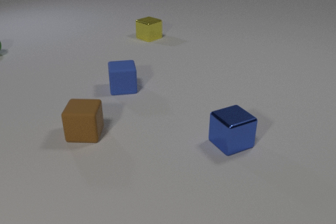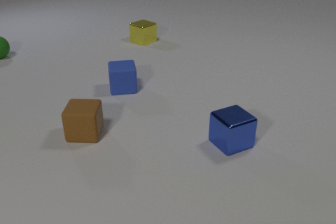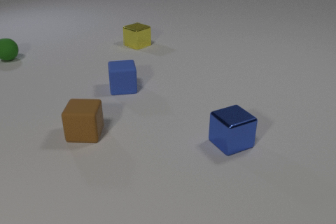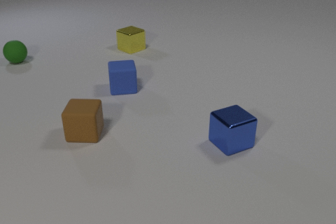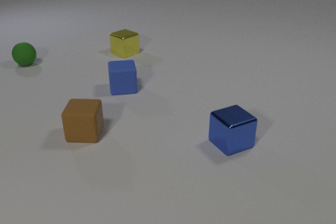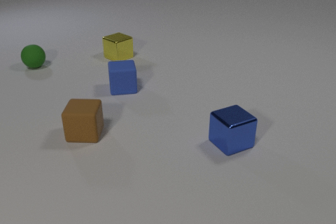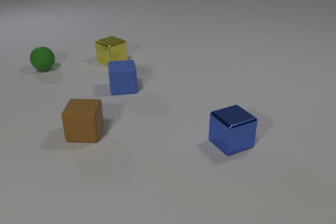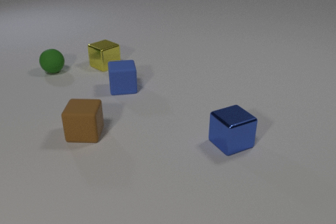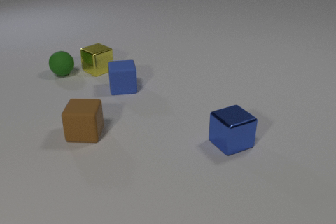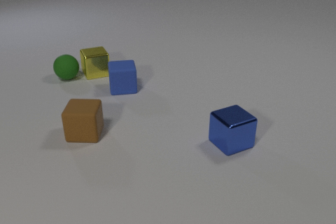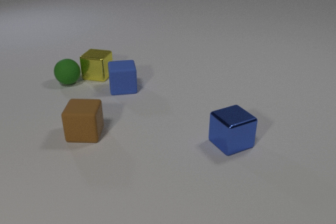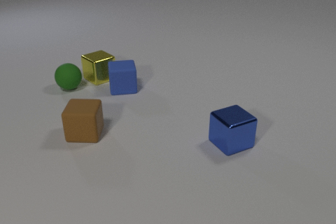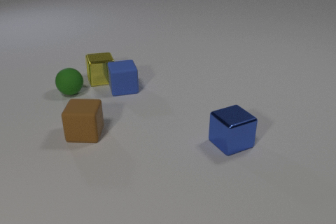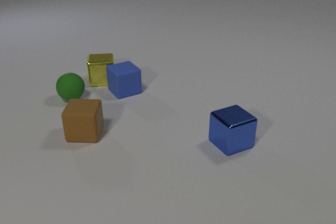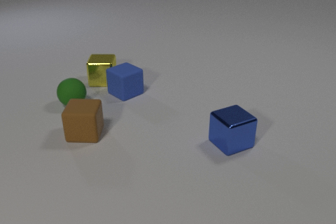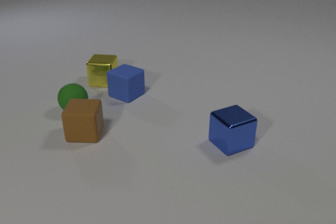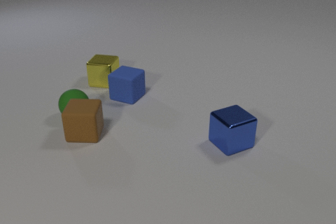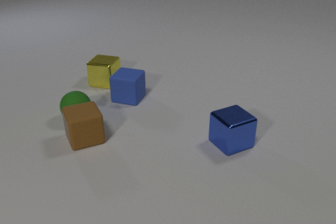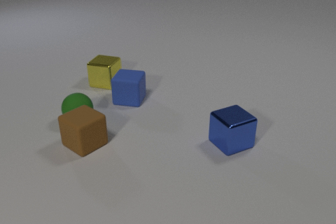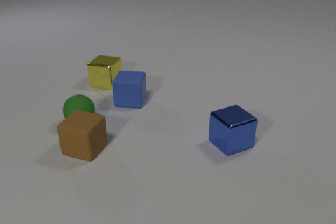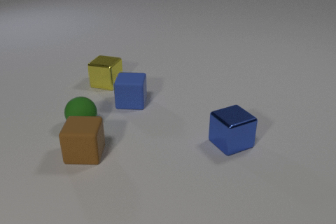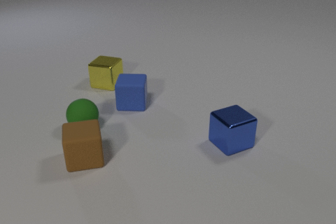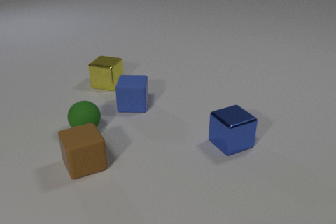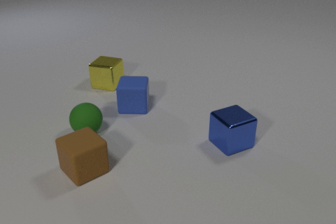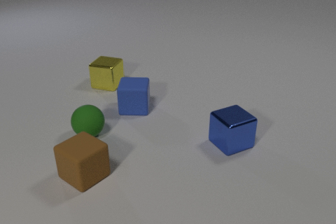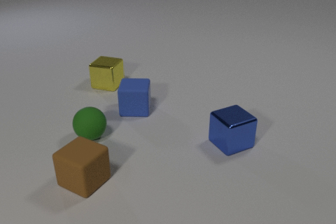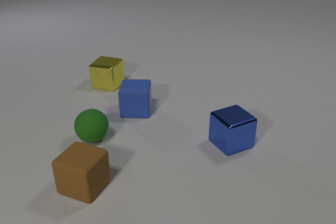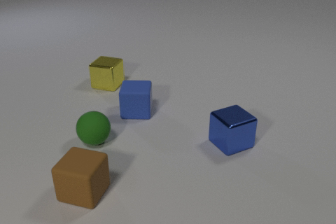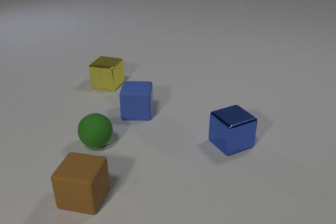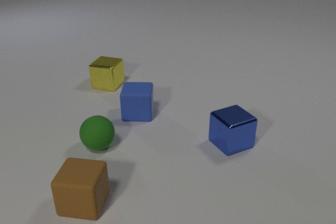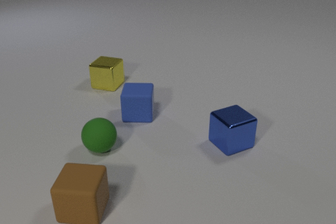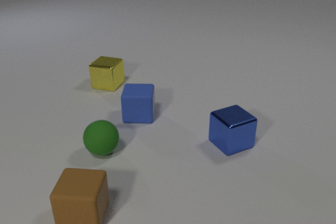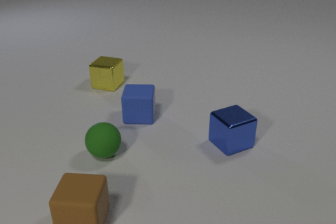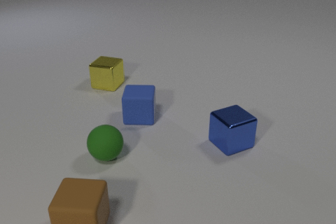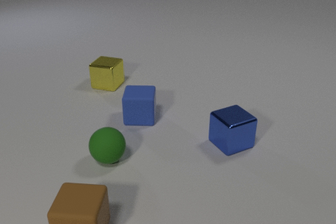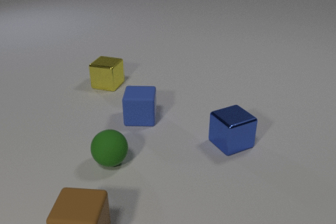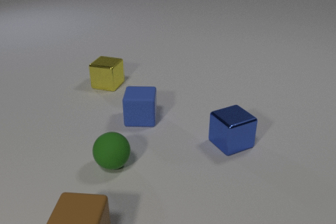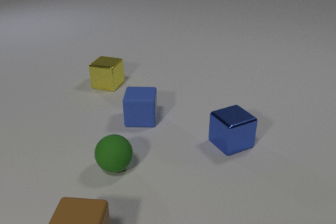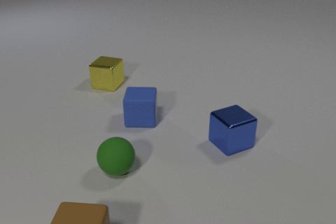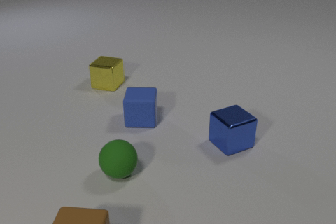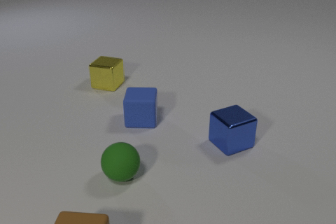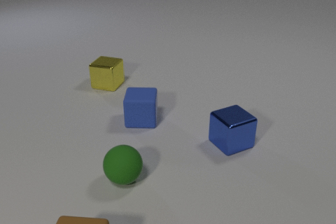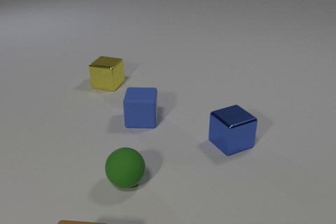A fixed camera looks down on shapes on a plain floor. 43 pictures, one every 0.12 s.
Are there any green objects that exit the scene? no.
What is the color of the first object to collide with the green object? yellow.
What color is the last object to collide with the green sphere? brown.
0.00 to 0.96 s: The green rubber sphere rolls toward the camera and to the right. The yellow metal cube slides toward the camera and to the left.
0.96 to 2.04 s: The green rubber sphere rolls toward the camera. The yellow metal cube slides toward the camera. The brown rubber cube slides toward the camera, spins counterclockwise seen from above by about 15 degrees, its near face sliding to the right. The blue rubber cube slides toward the camera, spins counterclockwise seen from above by about 60 degrees, its near face sliding to the right. The green rubber sphere and the yellow metal cube collide. The yellow metal cube and the blue rubber cube collide. The green rubber sphere and the brown rubber cube collide.
2.04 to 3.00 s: The green rubber sphere rolls toward the camera. The brown rubber cube slides toward the camera, spins so that its near face slides to the right, counterclockwise seen from above. The blue rubber cube slides toward the camera.
3.00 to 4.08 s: The green rubber sphere rolls toward the camera. The brown rubber cube slides toward the camera, spins counterclockwise seen from above by about 30 degrees, its near face sliding to the right. The blue rubber cube slides toward the camera.
4.08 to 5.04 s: The green rubber sphere rolls toward the camera and to the right. The brown rubber cube slides toward the camera.
